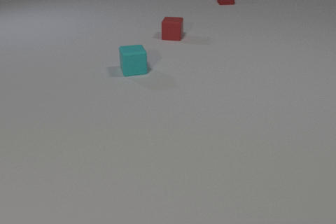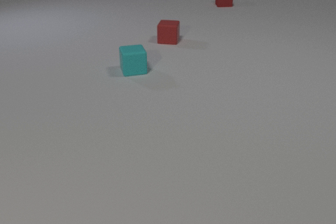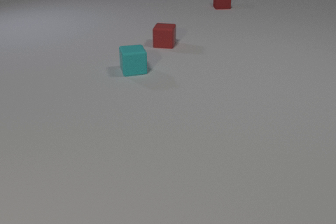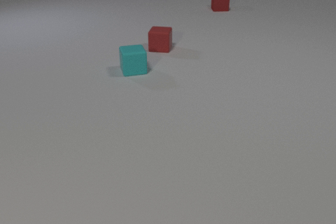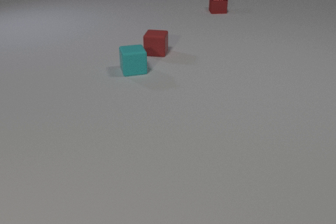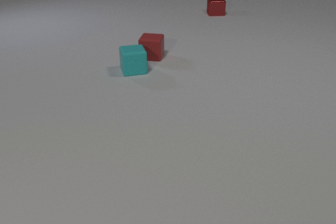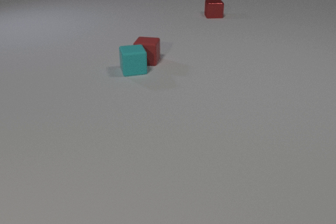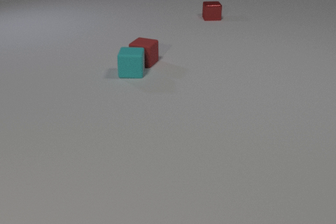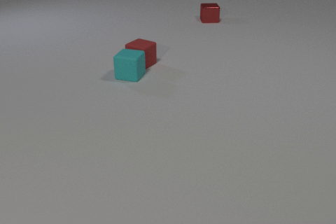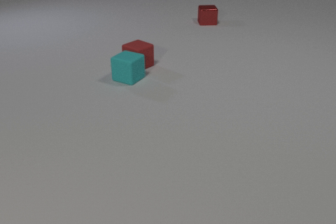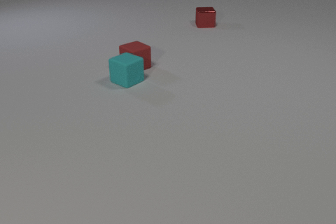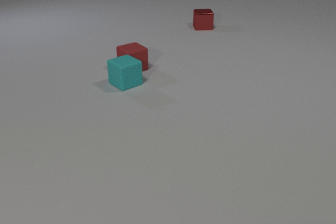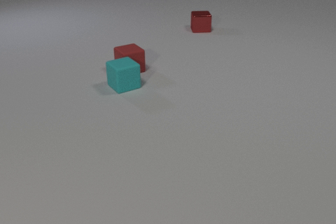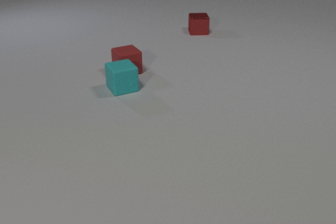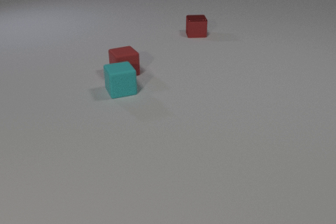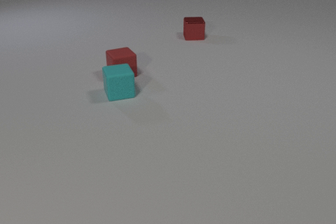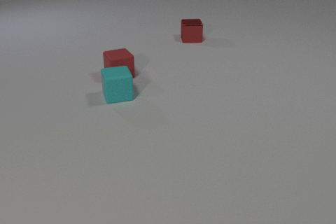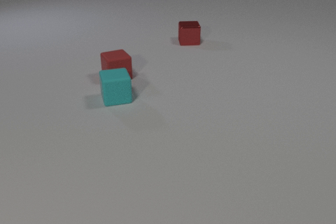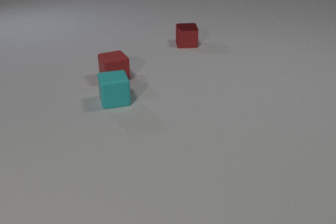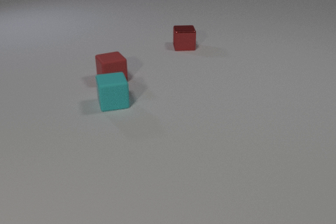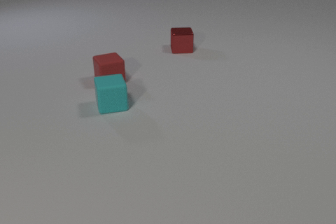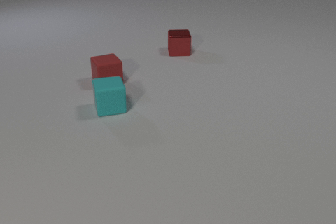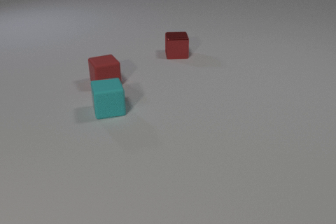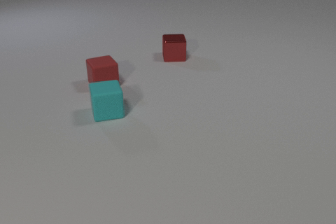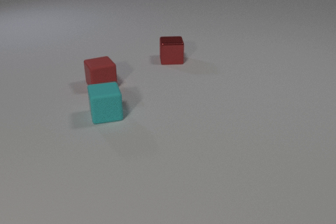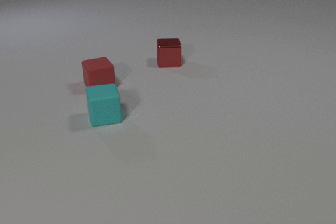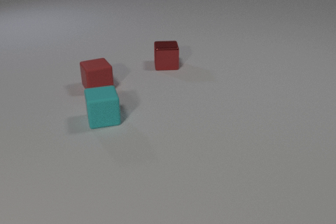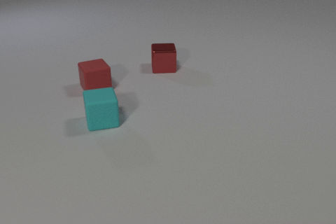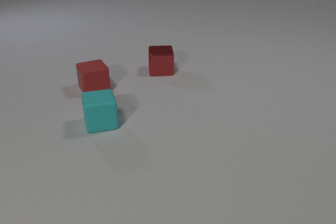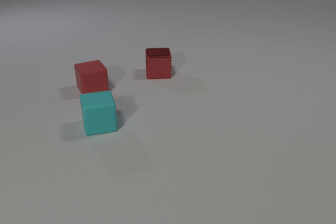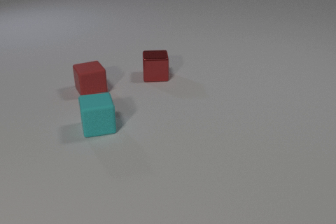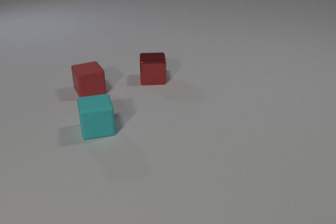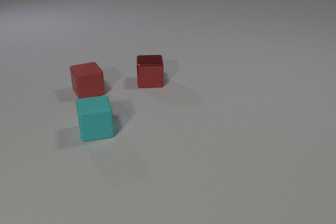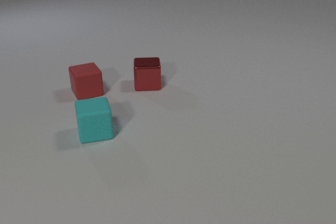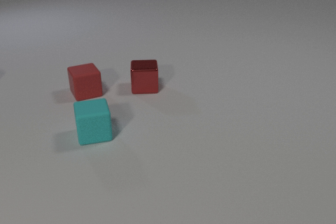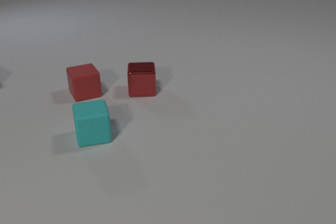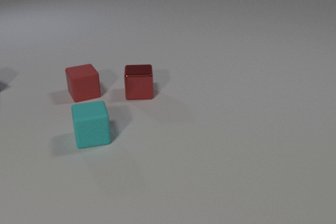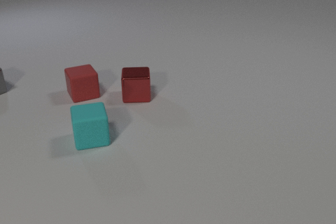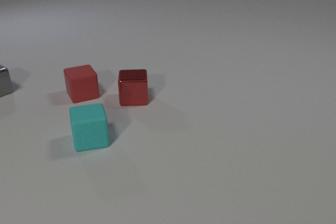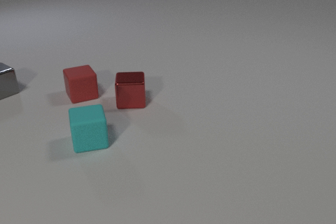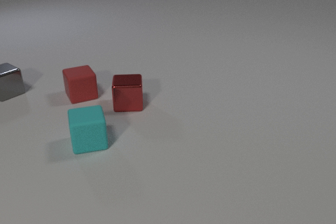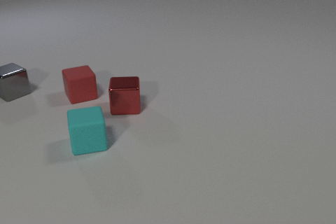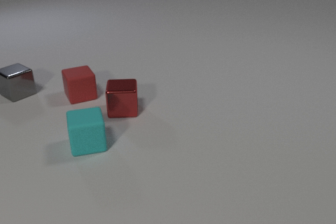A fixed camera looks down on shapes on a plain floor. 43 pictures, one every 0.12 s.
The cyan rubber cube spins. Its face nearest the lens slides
to the left.
The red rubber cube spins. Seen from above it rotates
clockwise.
0.00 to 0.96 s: The red rubber cube slides toward the camera and to the left, spins so that its near face slides to the left, clockwise seen from above. The cyan rubber cube slides toward the camera, spins clockwise seen from above by about 30 degrees, its near face sliding to the left. The red metal cube slides toward the camera. The red rubber cube and the cyan rubber cube collide.
0.96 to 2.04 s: The red rubber cube slides toward the camera and to the left, spins clockwise seen from above by about 30 degrees, its near face sliding to the left. The cyan rubber cube slides toward the camera, spins clockwise seen from above by about 60 degrees, its near face sliding to the left. The red metal cube slides toward the camera.
2.04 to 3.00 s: The red rubber cube slides toward the camera and to the left. The cyan rubber cube slides toward the camera. The red metal cube slides toward the camera.
3.00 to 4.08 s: The red rubber cube slides toward the camera and to the left. The cyan rubber cube slides toward the camera. The red metal cube slides toward the camera and to the left.
4.08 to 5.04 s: The red rubber cube moves, and ends about where it began. The cyan rubber cube slides toward the camera. The gray metal cube comes in at the left edge, slides to the right and toward the camera. The red metal cube slides toward the camera and to the left.
Are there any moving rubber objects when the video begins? yes.
How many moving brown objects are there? 0.
Are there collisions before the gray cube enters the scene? yes.
